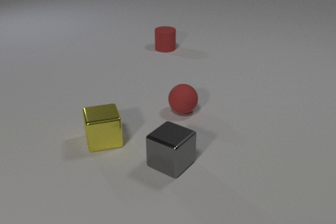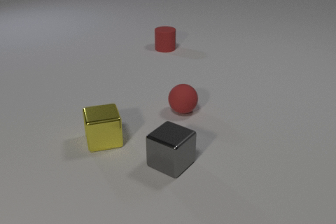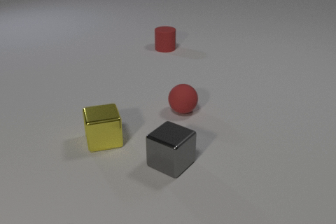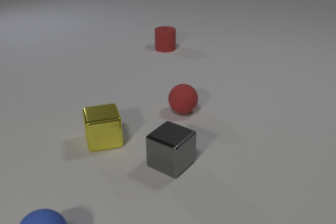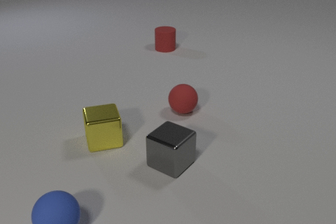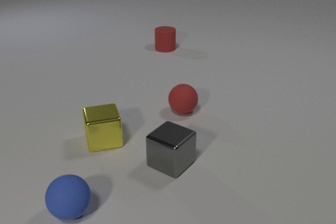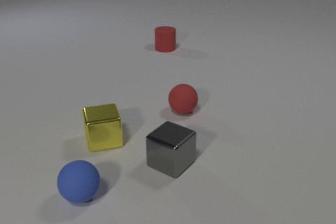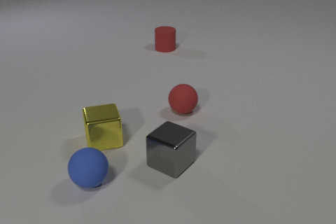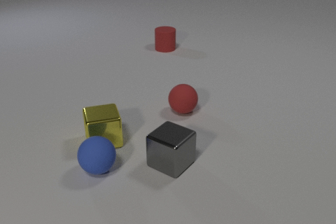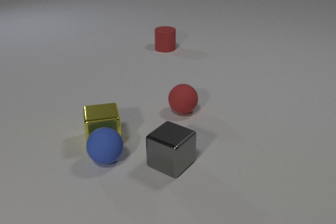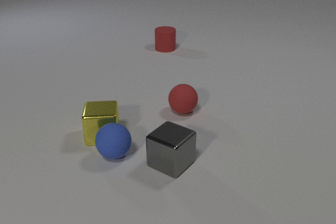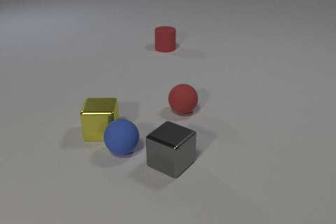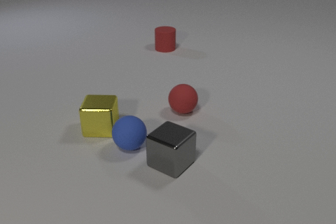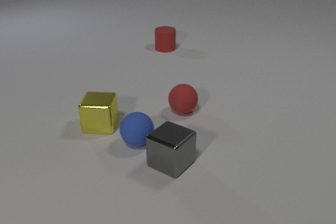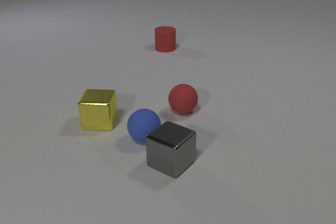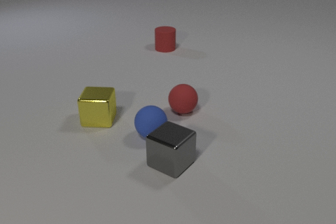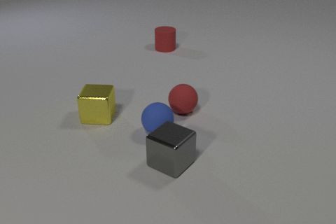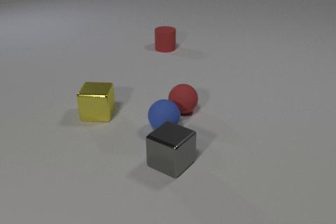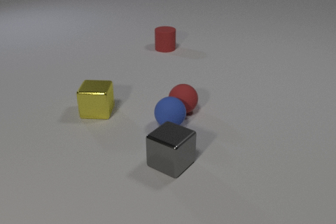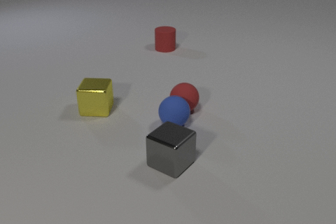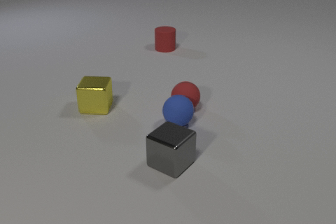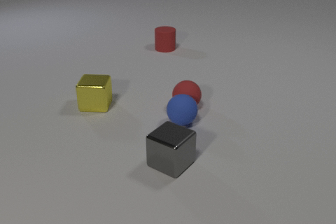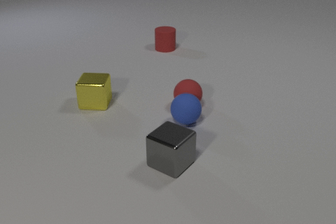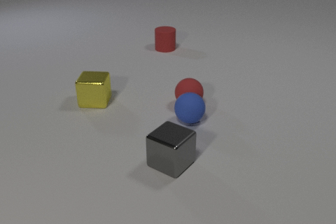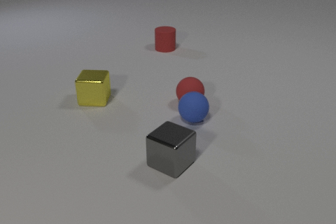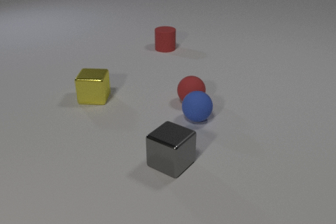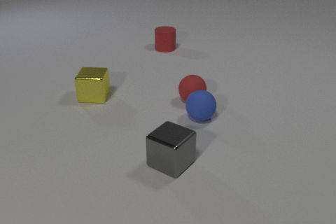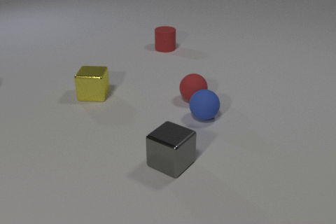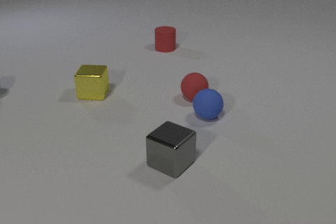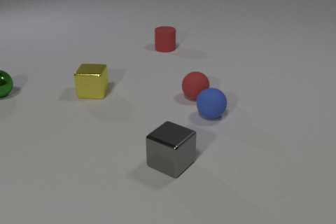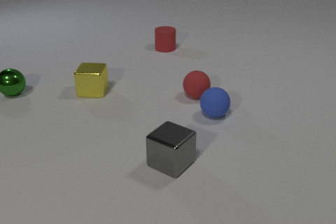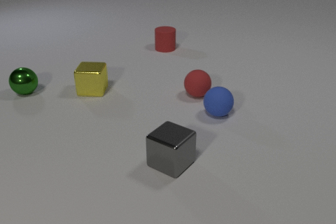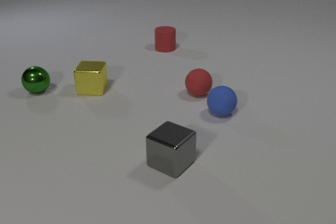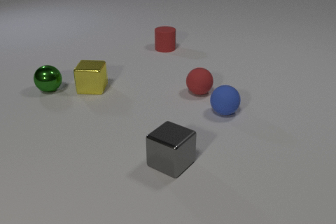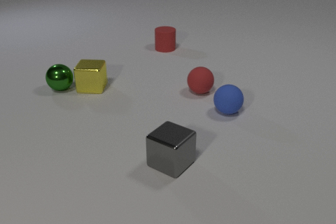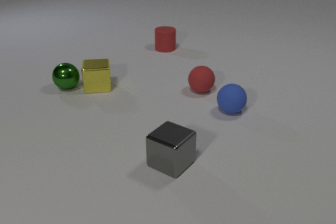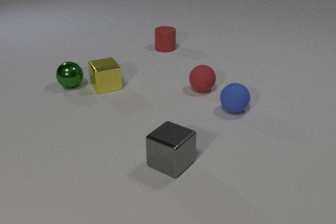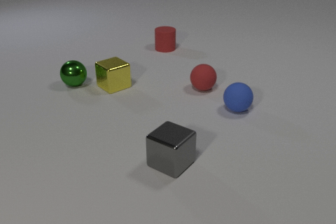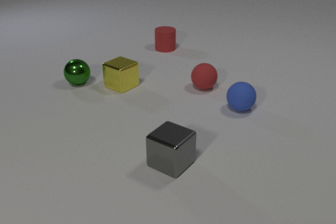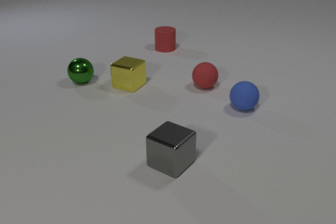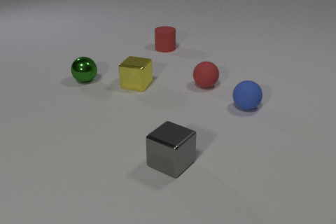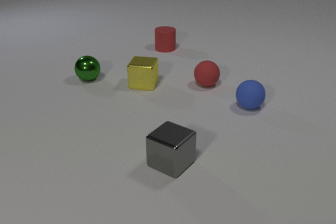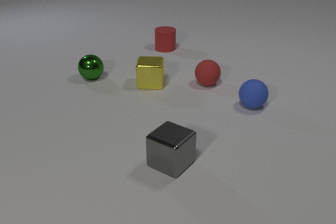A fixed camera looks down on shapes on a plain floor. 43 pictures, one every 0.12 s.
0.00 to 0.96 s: The blue rubber sphere comes in at the bottom edge, rolls away from the camera and to the right.
0.96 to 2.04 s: The blue rubber sphere rolls to the right and away from the camera. The yellow metal cube slides away from the camera. The blue rubber sphere and the yellow metal cube collide.
2.04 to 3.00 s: The blue rubber sphere rolls to the right and away from the camera. The yellow metal cube slides away from the camera. The red rubber sphere rolls away from the camera and to the right. The blue rubber sphere and the red rubber sphere collide.
3.00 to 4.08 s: The blue rubber sphere rolls to the right and away from the camera. The yellow metal cube slides away from the camera. The green metal sphere comes in at the left edge, rolls to the right. The red rubber sphere rolls away from the camera.
4.08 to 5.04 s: The blue rubber sphere rolls to the right and away from the camera. The yellow metal cube slides to the right, spins counterclockwise seen from above by about 90 degrees, its near face sliding to the right. The green metal sphere rolls to the right and away from the camera. The red rubber sphere rolls away from the camera. The yellow metal cube and the green metal sphere collide.
What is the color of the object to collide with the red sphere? blue.
How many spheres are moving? 3.
What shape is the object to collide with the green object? cube.
